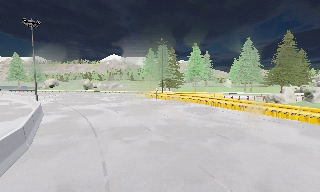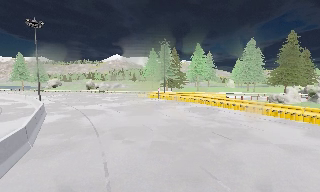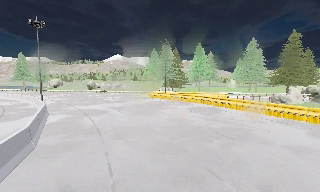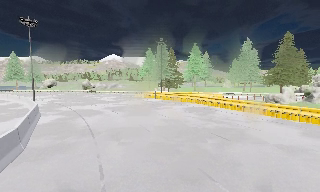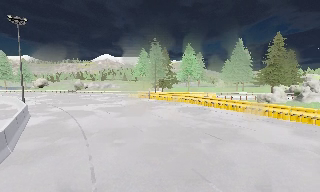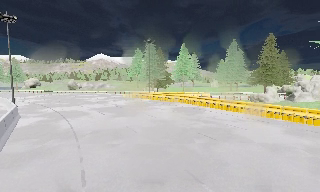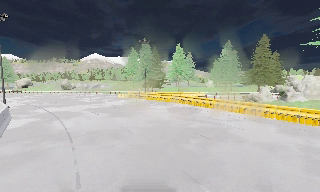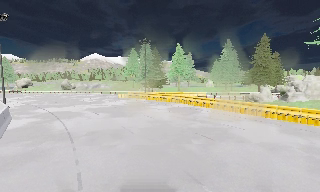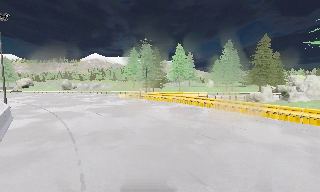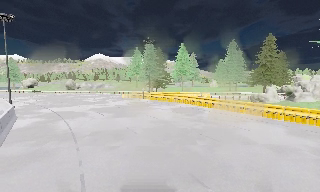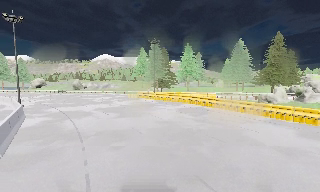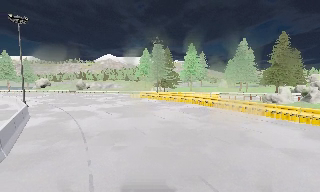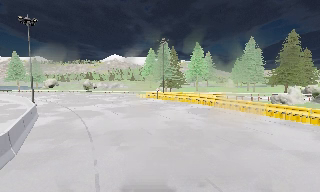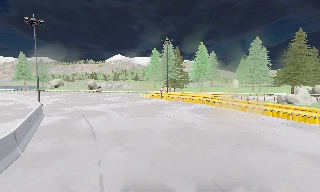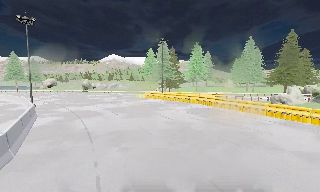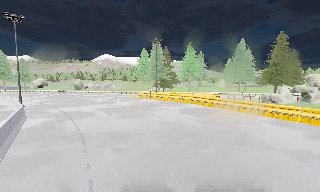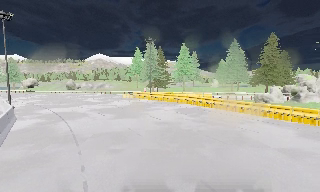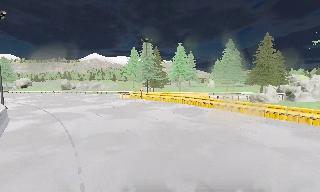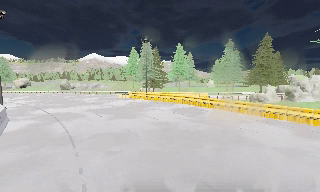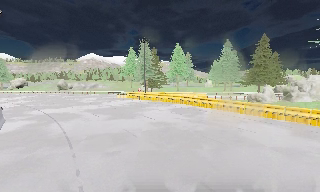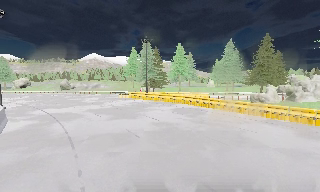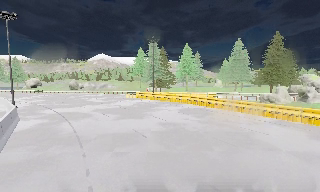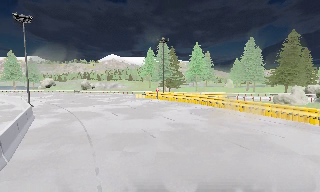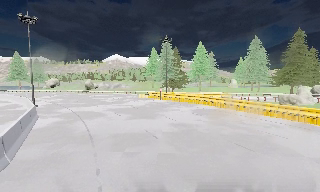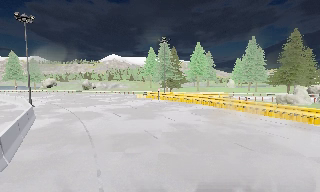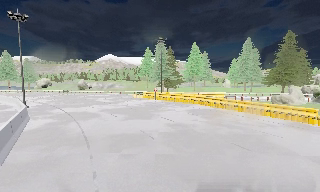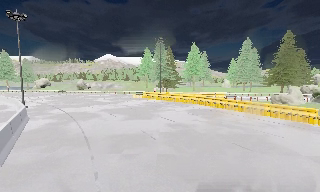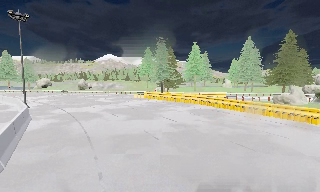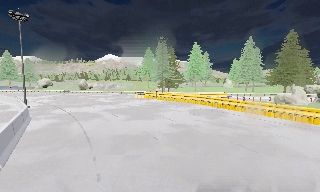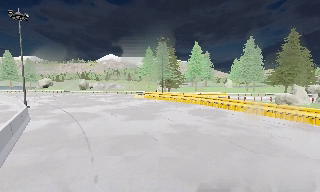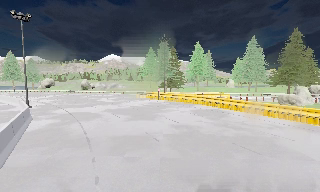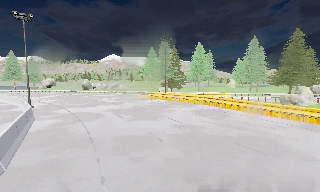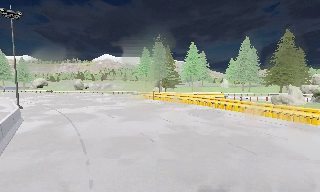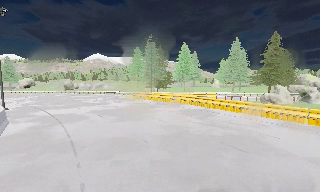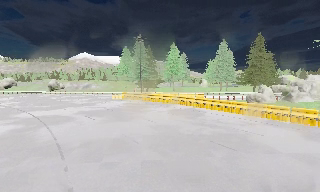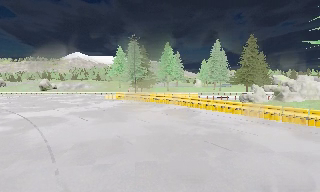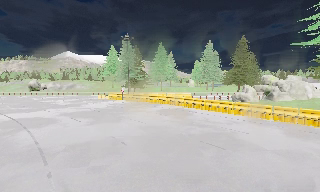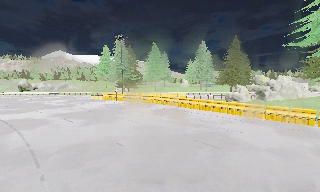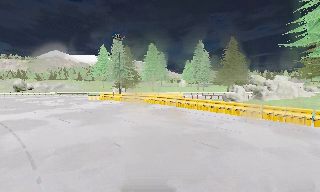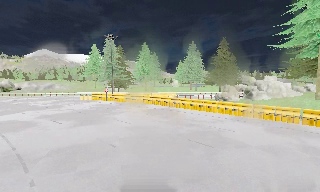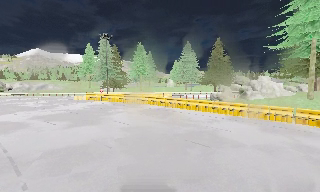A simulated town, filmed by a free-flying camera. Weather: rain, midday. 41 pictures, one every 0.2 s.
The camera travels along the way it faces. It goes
forward.
0.0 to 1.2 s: The camera travels forward, about 0.5 m, so what stands in front looms larger.
1.2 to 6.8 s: The camera travels forward and to its left, about 2 m, so what stands in front looms larger.
6.8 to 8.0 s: The camera pans to its right, which is clockwise from overhead, by about 10 degrees.
The film runs forward here.
